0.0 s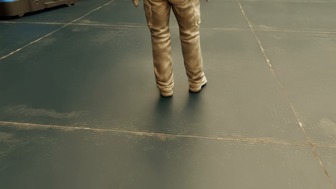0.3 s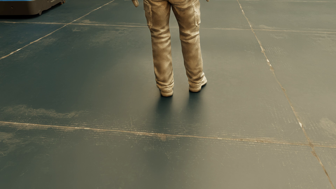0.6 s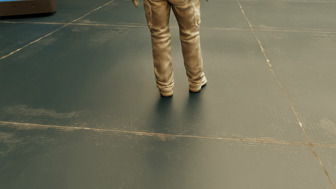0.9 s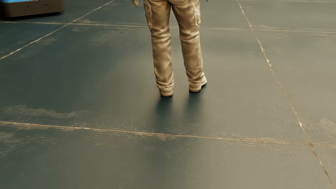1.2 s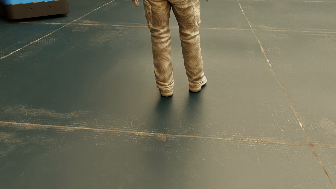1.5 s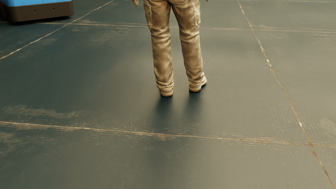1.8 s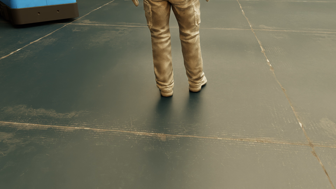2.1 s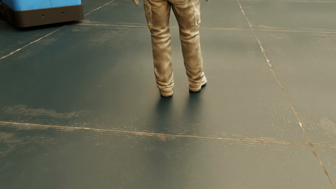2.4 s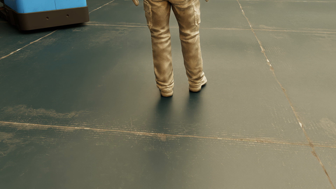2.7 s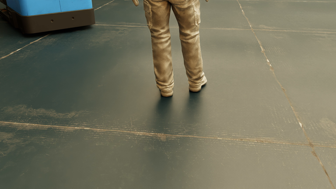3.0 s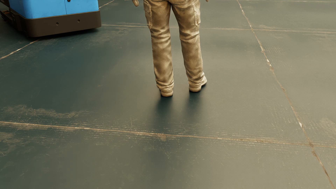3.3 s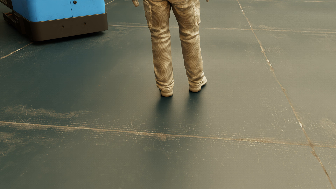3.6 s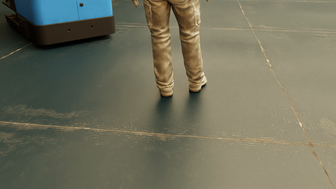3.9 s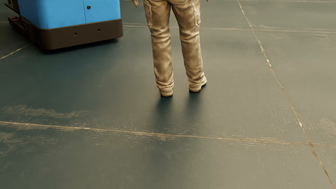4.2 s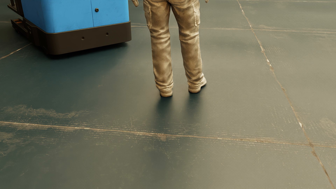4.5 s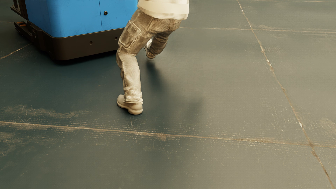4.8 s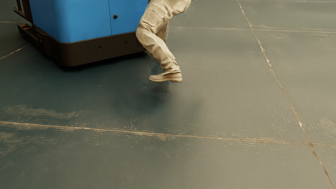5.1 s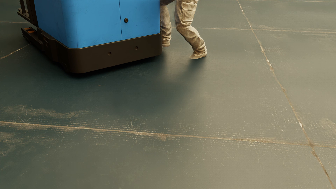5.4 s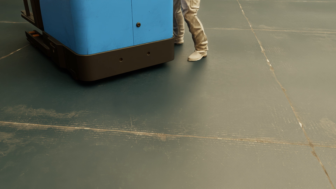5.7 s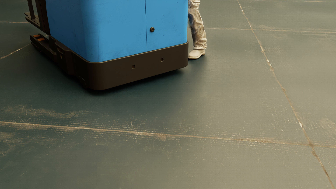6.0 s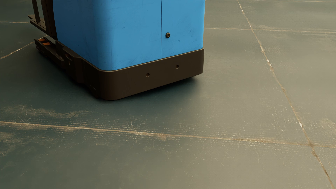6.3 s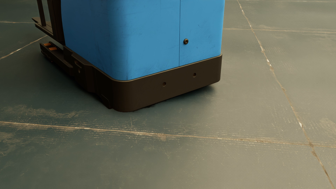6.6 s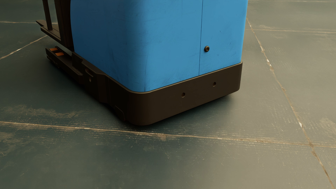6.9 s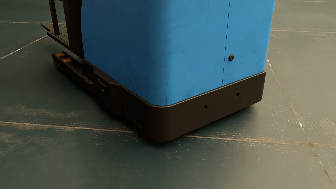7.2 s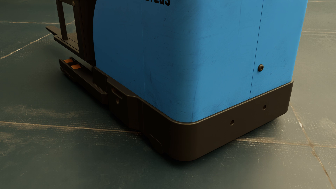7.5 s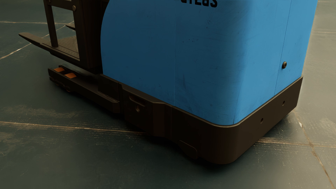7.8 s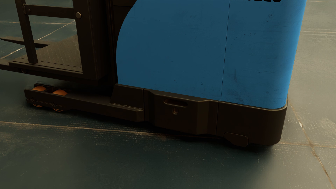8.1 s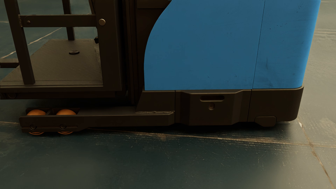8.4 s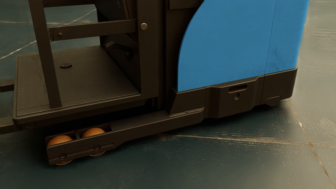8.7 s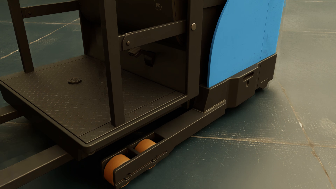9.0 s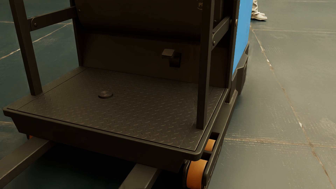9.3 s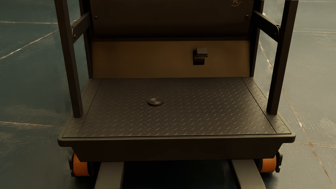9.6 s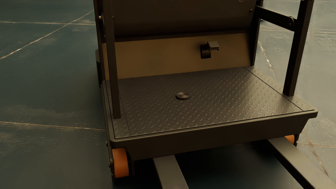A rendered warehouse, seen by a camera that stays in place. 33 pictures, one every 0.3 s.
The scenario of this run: Near miss between a forklift and a person.
